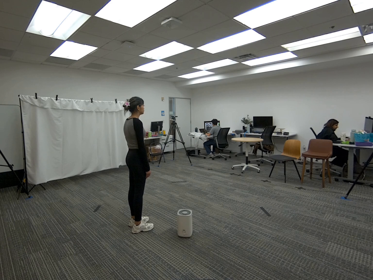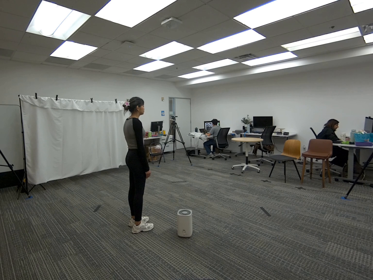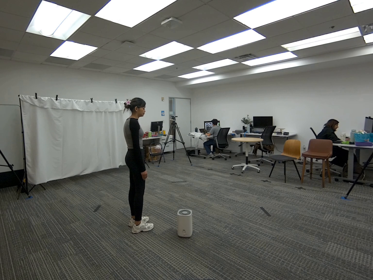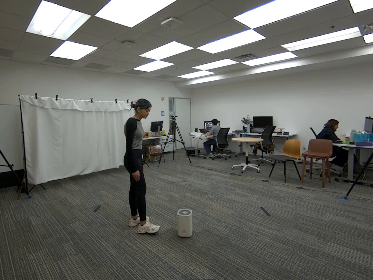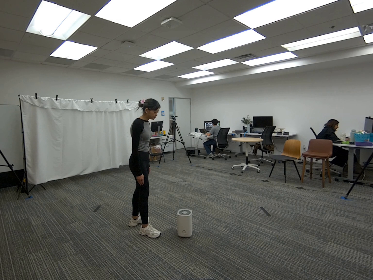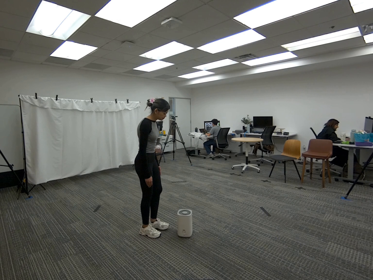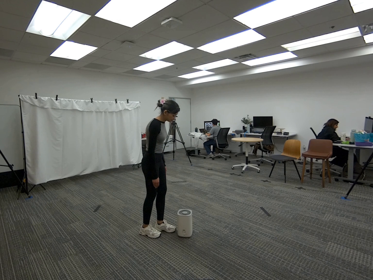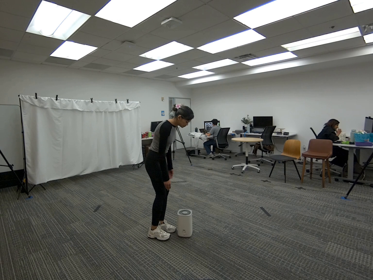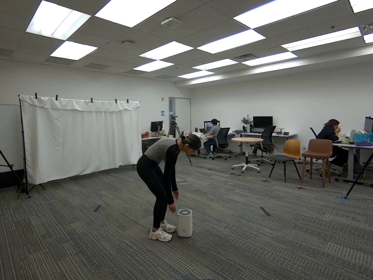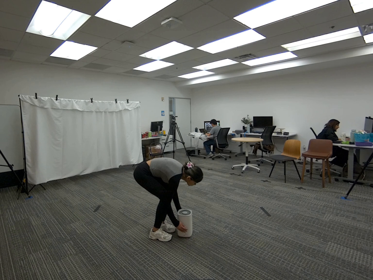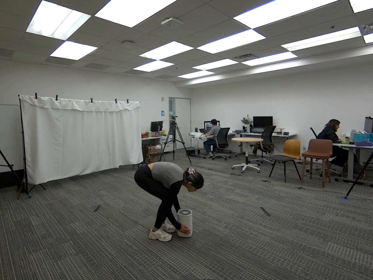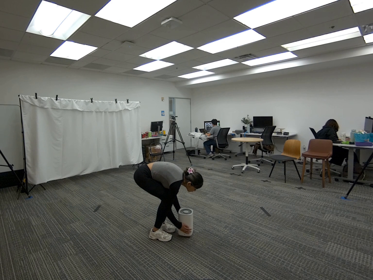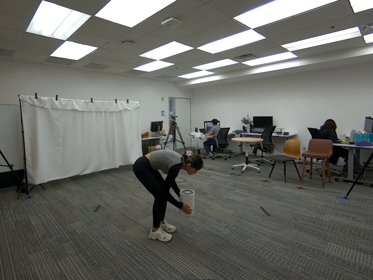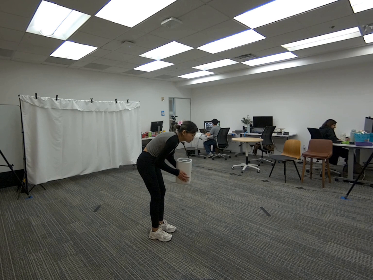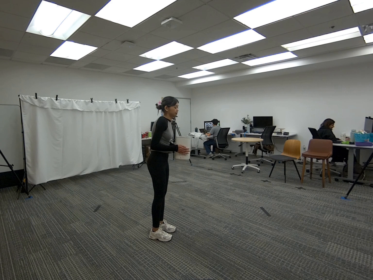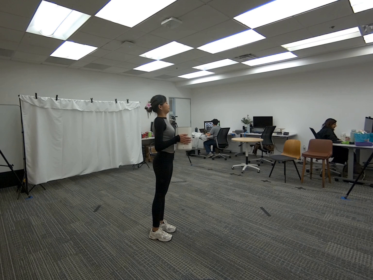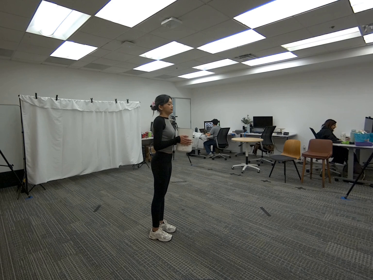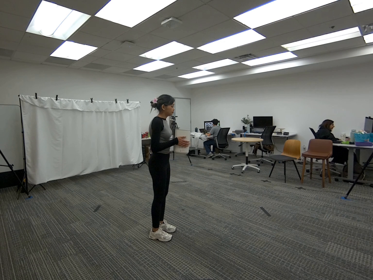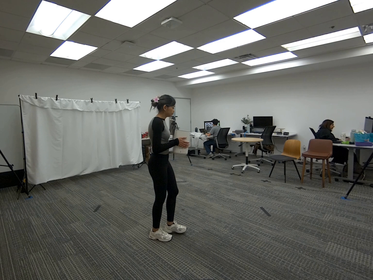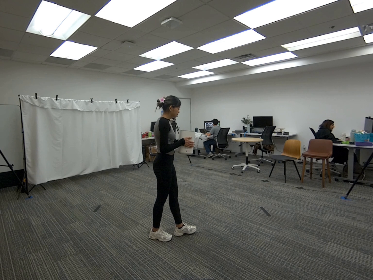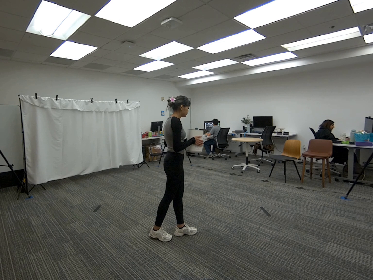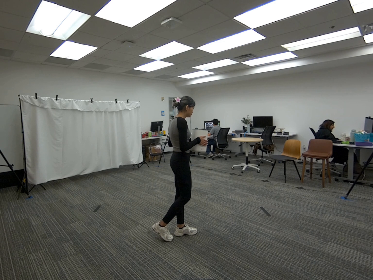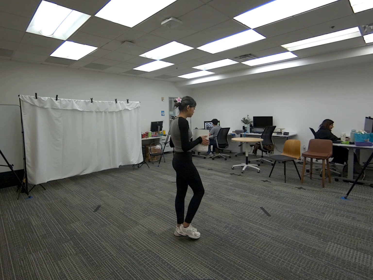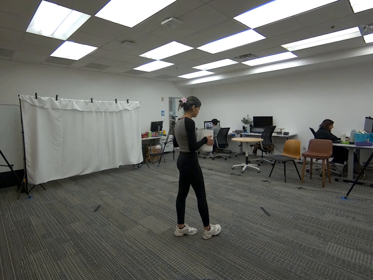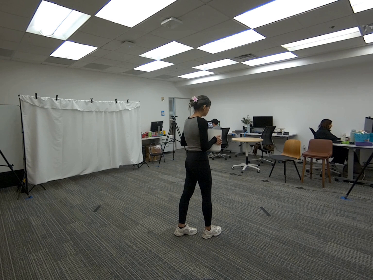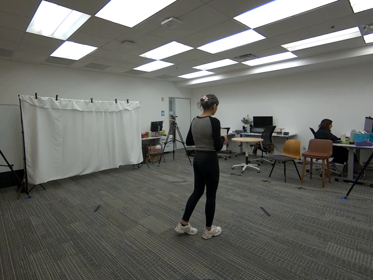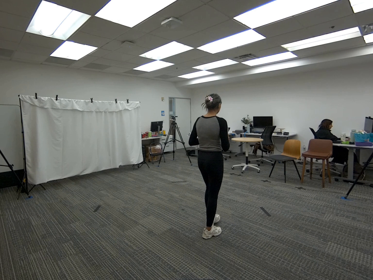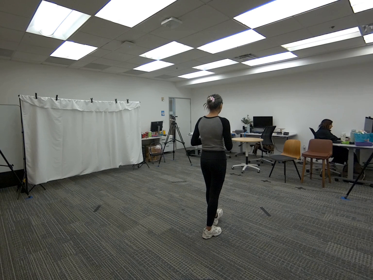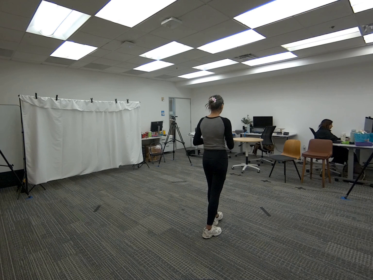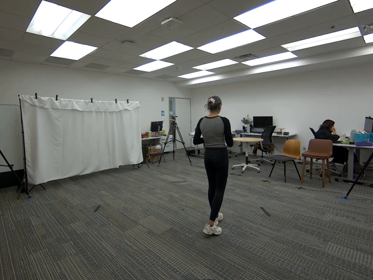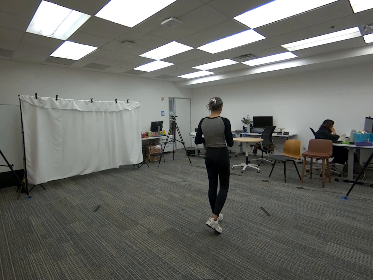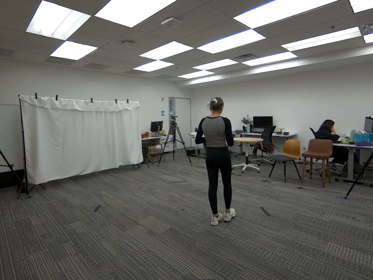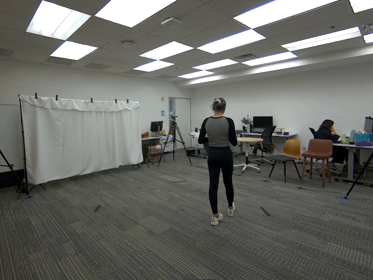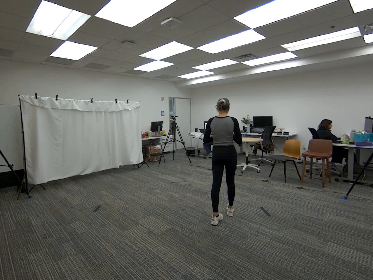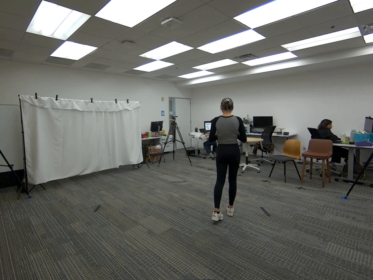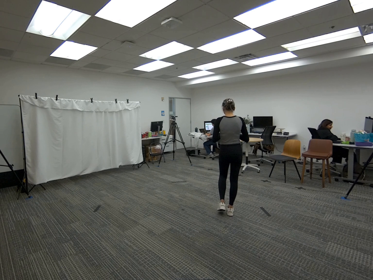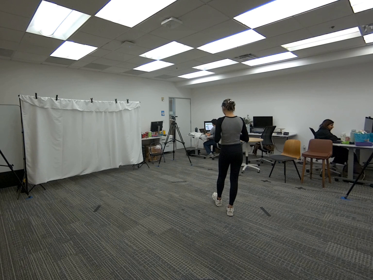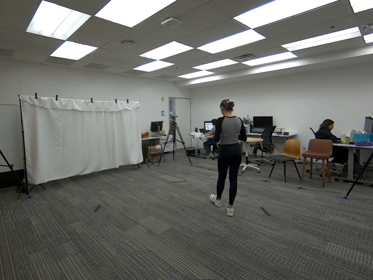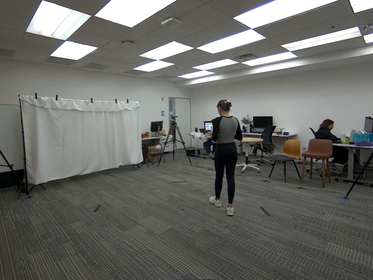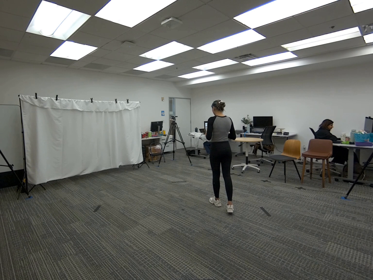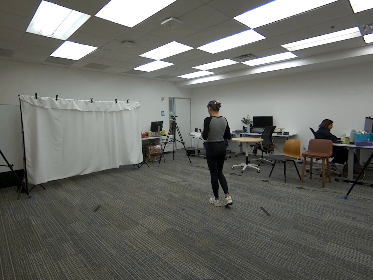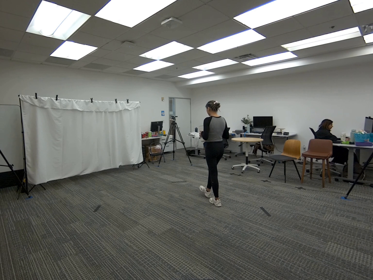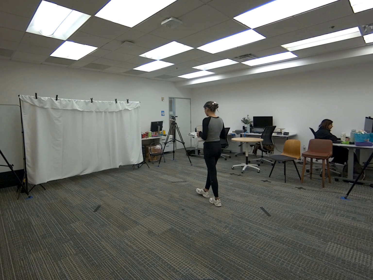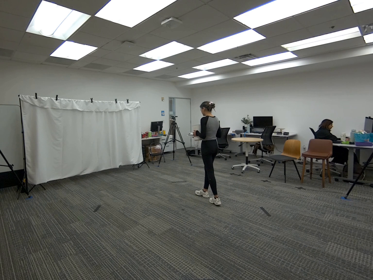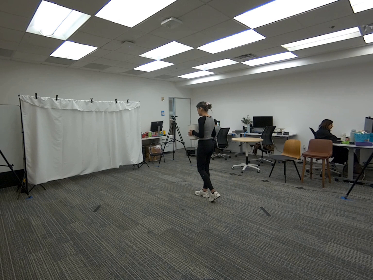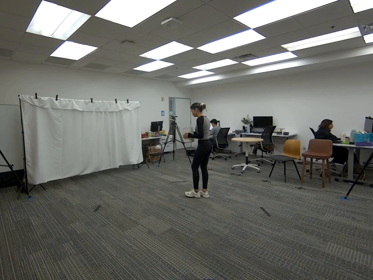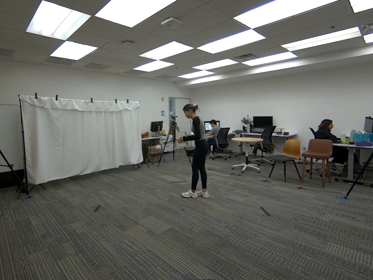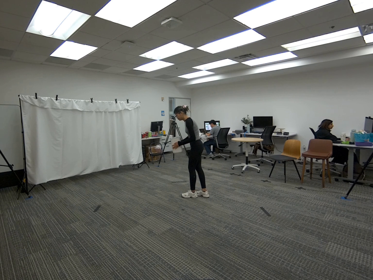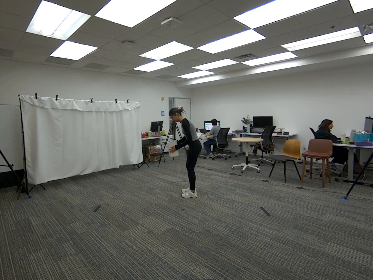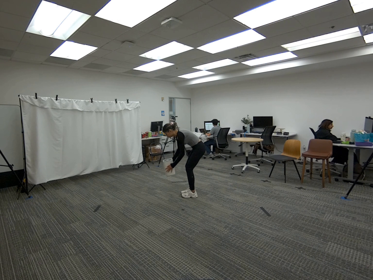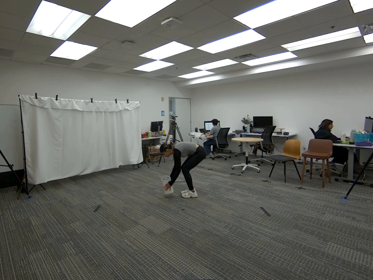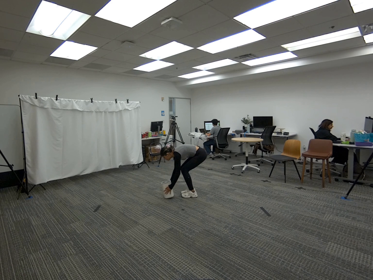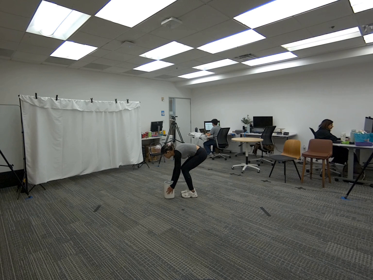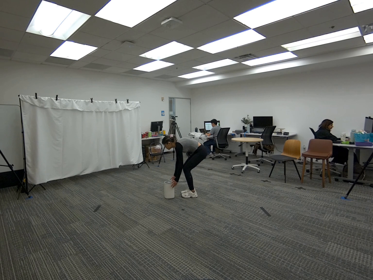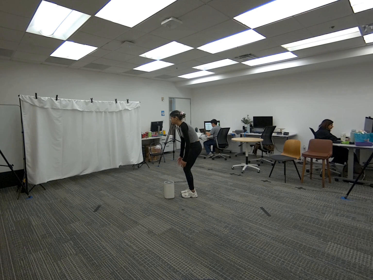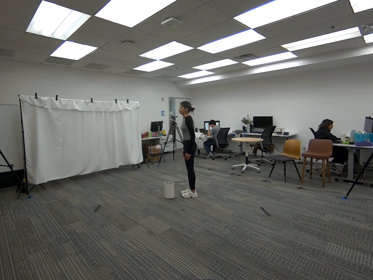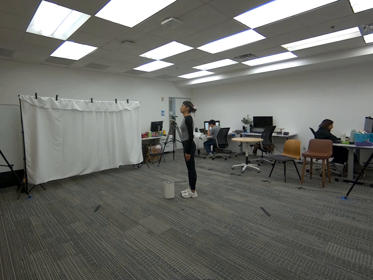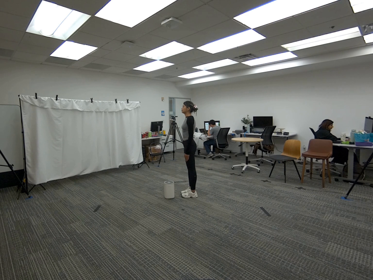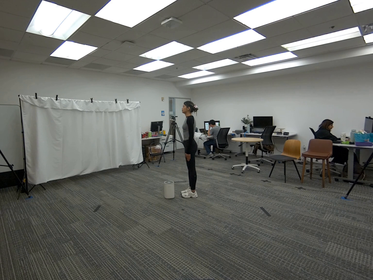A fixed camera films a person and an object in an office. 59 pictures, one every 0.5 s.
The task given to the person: Walk over to the Air Purifier on the ground and pick up the air purifier using both hands and walk within the bounding area. Place the air purifier on the ground when complete.
